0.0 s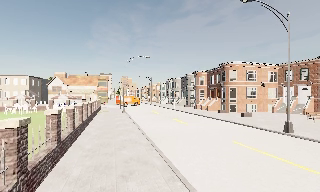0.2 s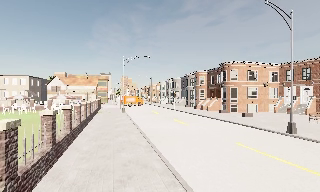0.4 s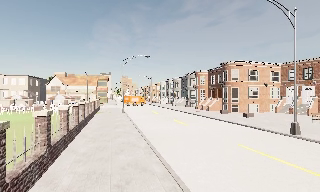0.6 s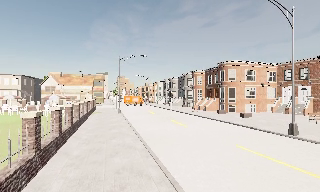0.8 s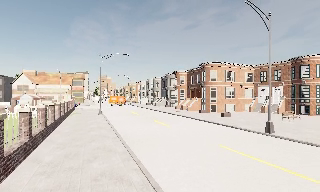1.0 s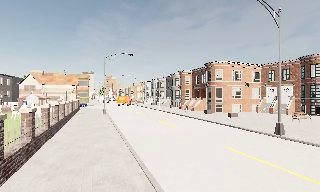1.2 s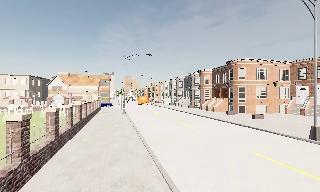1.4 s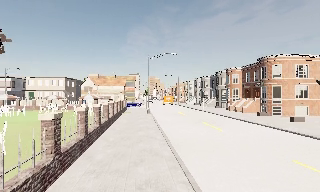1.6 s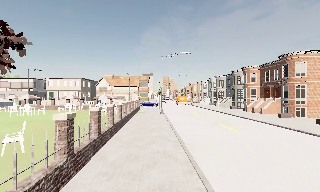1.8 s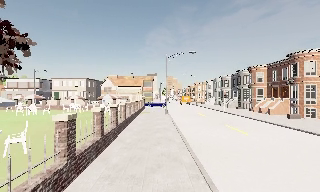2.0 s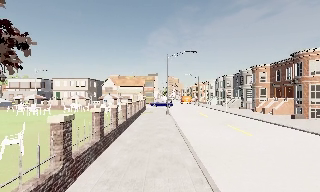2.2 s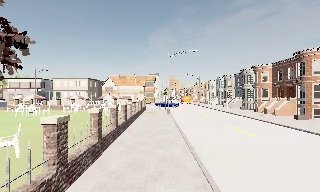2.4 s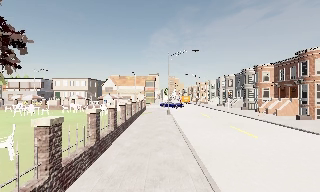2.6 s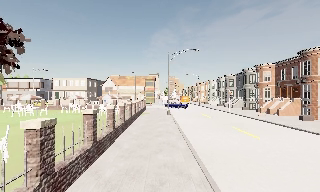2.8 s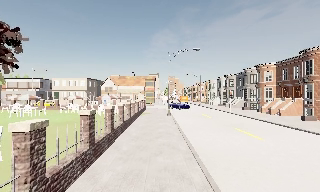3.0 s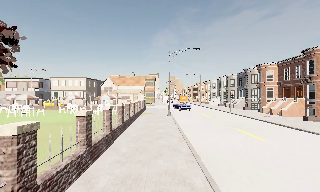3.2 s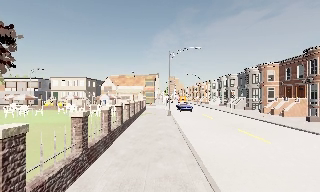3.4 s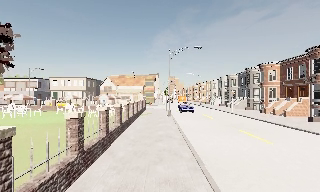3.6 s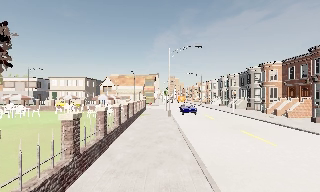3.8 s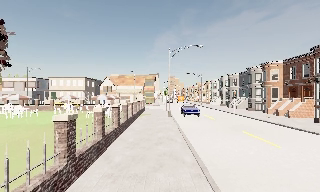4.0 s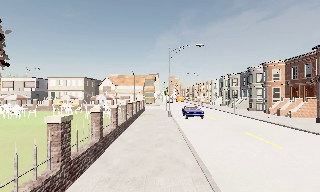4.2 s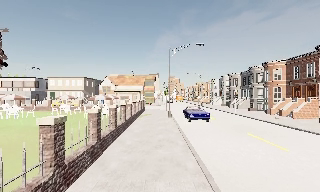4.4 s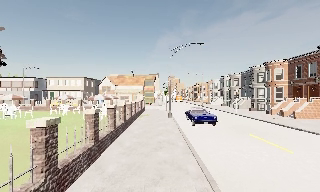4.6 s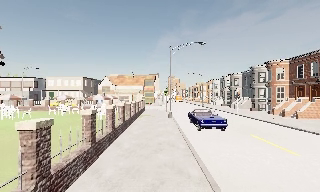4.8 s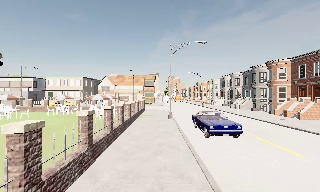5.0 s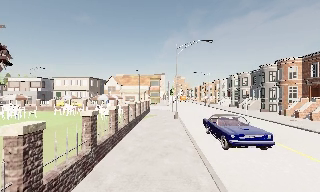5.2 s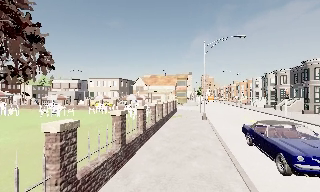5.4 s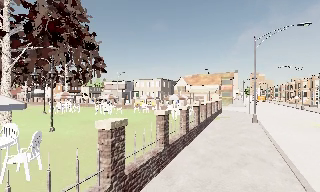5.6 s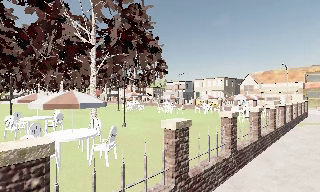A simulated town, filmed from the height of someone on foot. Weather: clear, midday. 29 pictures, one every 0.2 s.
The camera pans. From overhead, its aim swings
counterclockwise.
The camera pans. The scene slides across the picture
to the right.
0.0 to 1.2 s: The camera travels forward, about 1.5 m, so what stands in front looms larger.
1.2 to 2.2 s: The camera swings to its left by about 15 degrees, and the scene slides to the right. It travels forward, about 1 m, so what stands in front looms larger.
2.2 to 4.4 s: The camera travels forward, about 2.5 m, so what stands in front looms larger.
4.4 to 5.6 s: The scene slides to the right, as the camera pans about 50 degrees to its left. It travels forward, about 1 m.
The film runs forward here.
